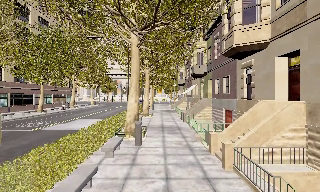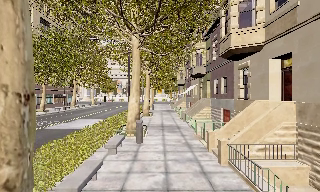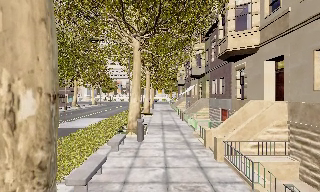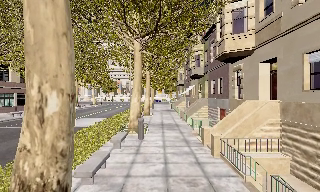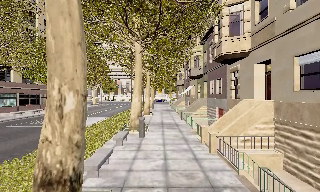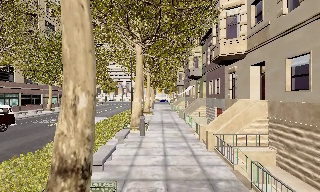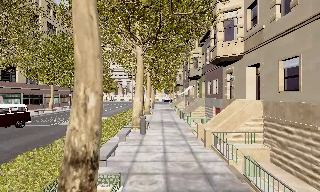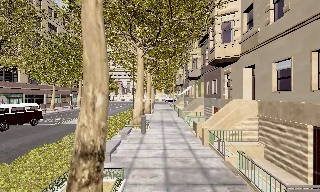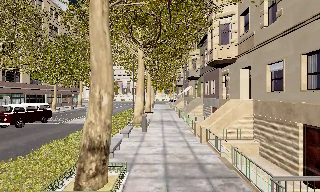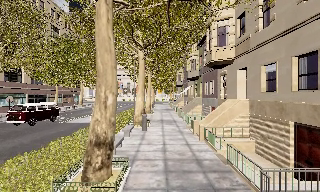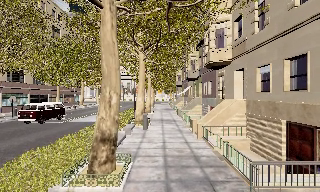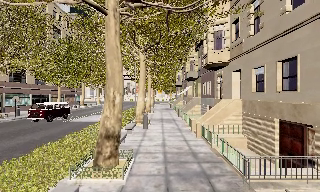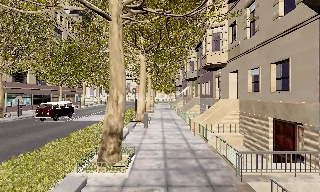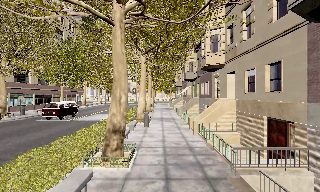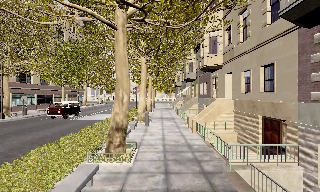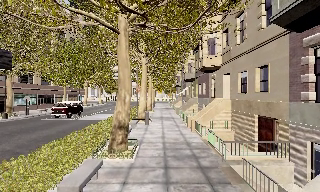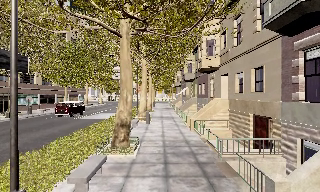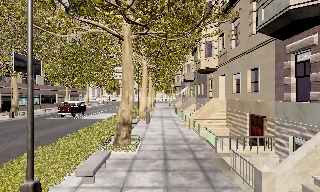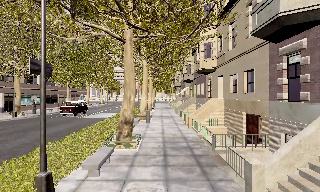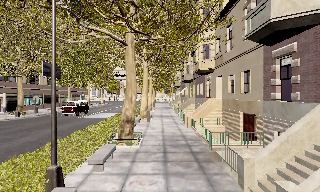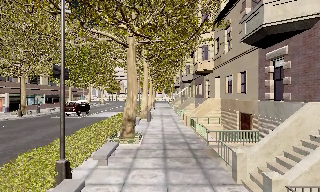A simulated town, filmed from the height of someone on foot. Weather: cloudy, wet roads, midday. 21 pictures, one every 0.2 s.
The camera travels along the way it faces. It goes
backward.
0.0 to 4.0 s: The camera travels backward, about 8 m, so what stands in front gets smaller.
The film runs backward here.
